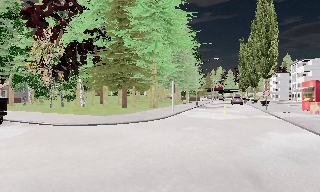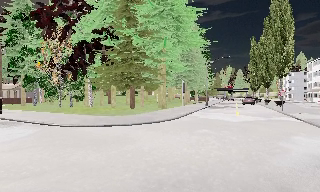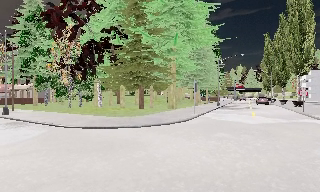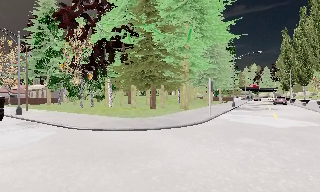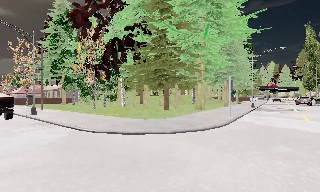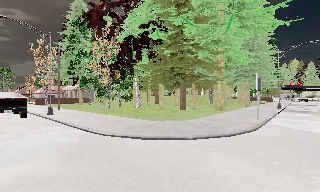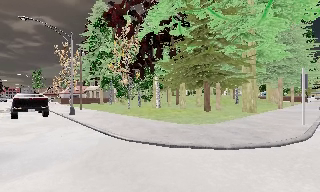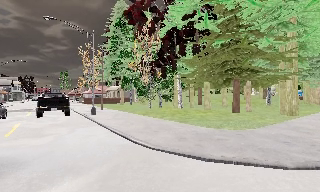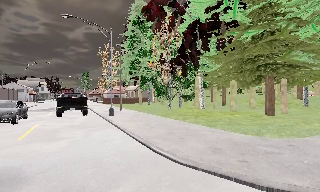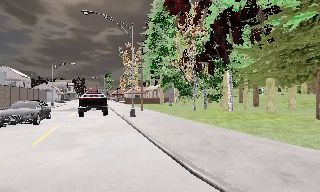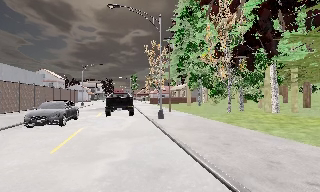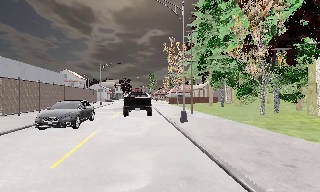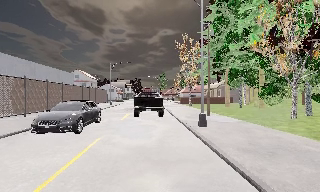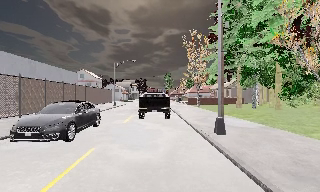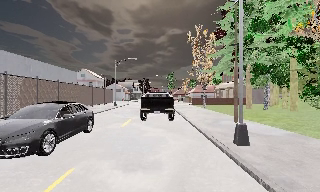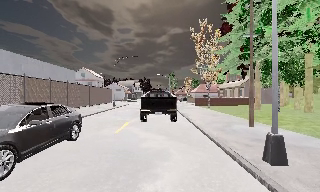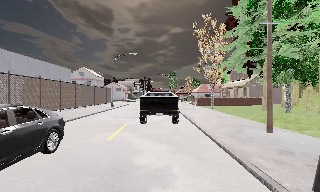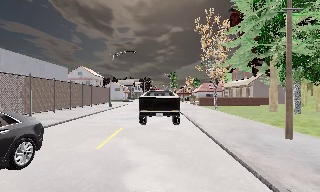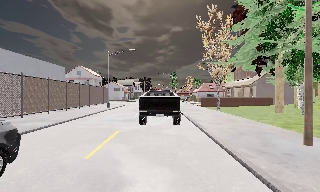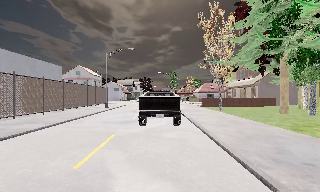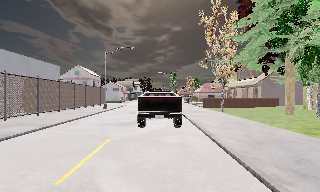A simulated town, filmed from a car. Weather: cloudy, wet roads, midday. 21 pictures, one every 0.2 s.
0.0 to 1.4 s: The camera pans to its left, which is counterclockwise from overhead, by about 30 degrees. It travels forward, about 6 m. It gains speed.
1.4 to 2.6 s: The camera swings to its left by about 35 degrees, and the scene slides to the right. It travels forward, about 8 m.
2.6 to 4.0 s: The camera travels forward, about 7 m, so what stands in front looms larger. It loses speed.
The film runs forward here.
